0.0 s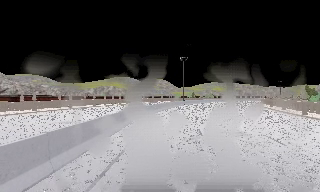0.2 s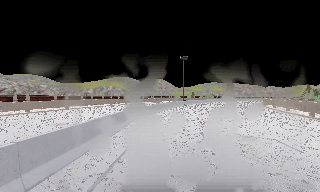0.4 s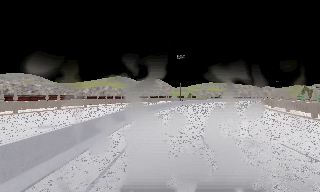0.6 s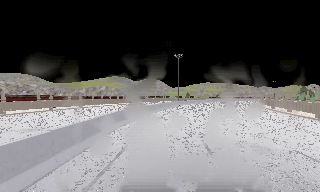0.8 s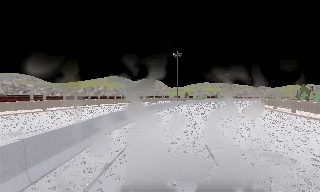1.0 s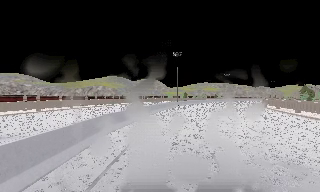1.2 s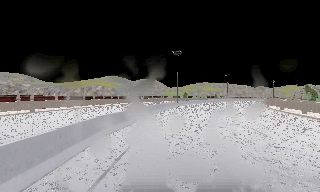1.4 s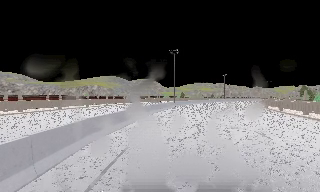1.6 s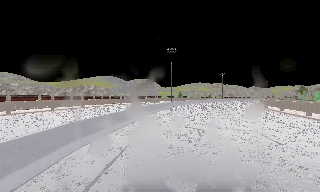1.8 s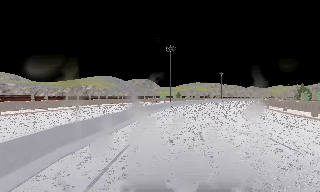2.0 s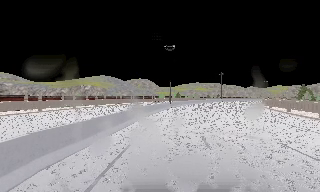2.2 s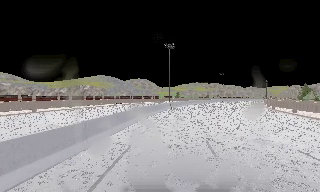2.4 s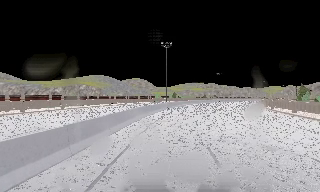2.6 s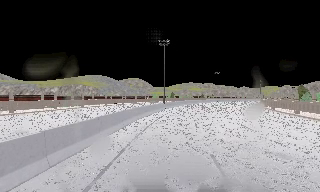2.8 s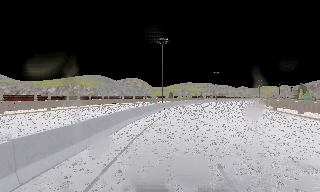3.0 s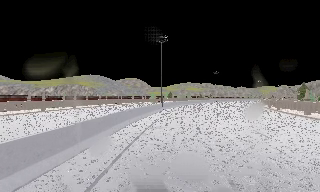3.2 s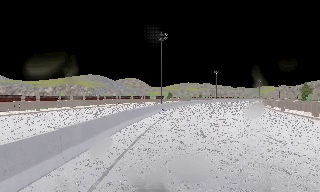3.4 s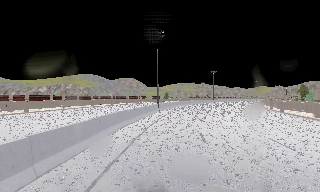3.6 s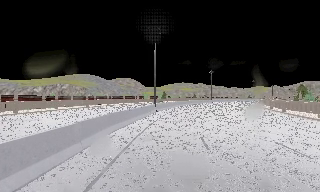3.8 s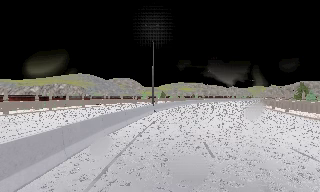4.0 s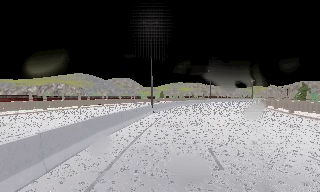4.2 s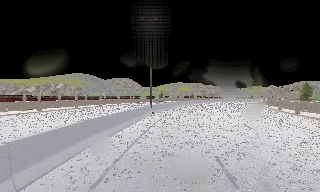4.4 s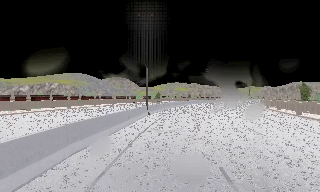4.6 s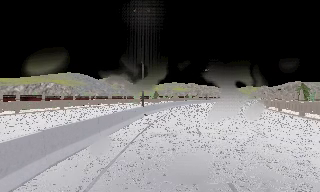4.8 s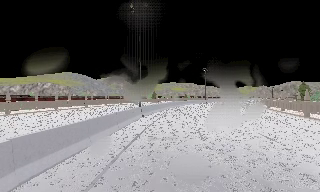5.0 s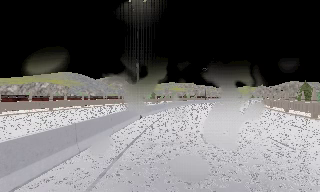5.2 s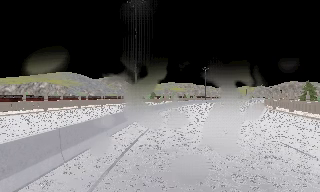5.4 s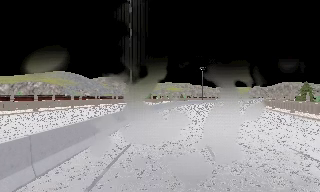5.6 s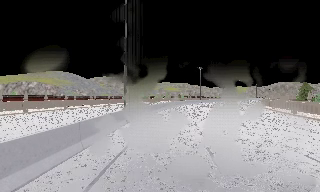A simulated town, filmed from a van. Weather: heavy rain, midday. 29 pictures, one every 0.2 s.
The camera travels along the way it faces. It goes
forward.
0.0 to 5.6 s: The camera pans to its right, which is clockwise from overhead, by about 15 degrees. It travels forward, about 25 m, so what stands in front looms larger.
The film runs forward here.
